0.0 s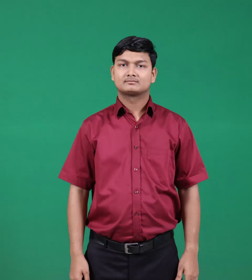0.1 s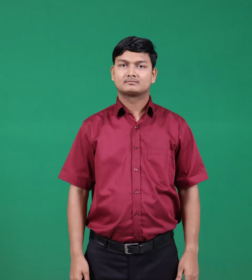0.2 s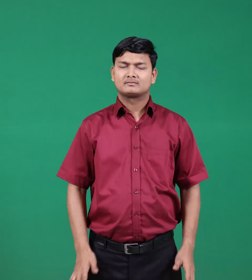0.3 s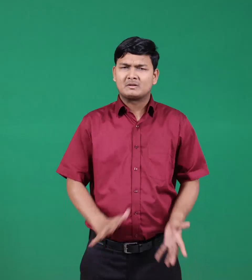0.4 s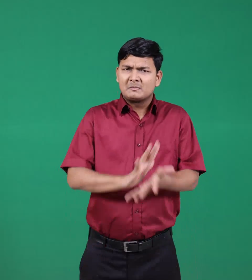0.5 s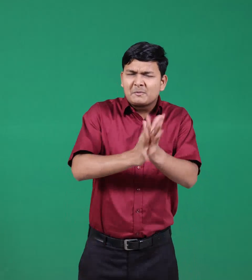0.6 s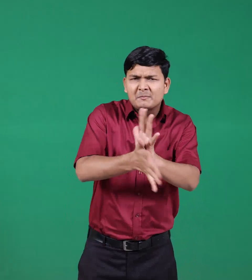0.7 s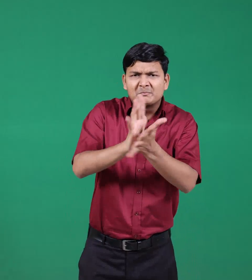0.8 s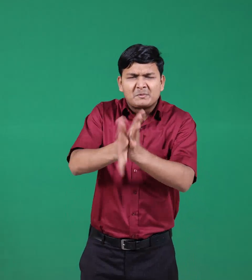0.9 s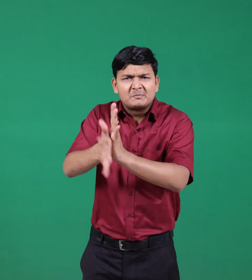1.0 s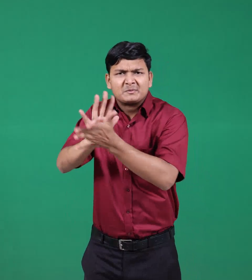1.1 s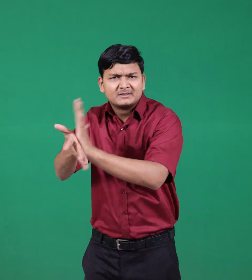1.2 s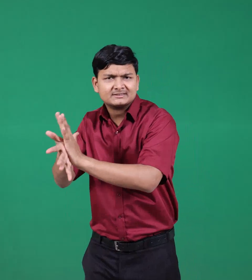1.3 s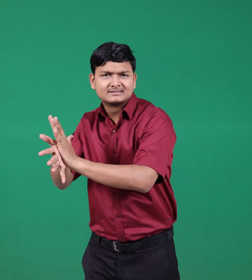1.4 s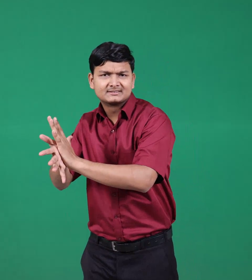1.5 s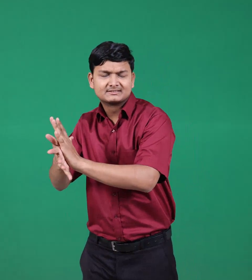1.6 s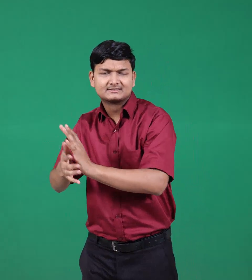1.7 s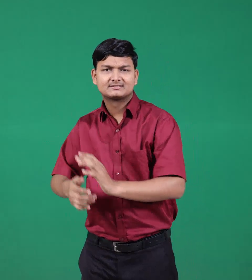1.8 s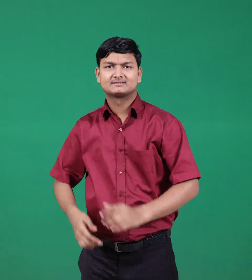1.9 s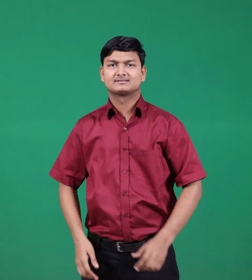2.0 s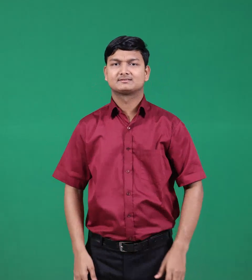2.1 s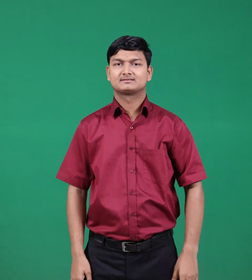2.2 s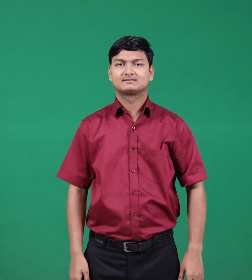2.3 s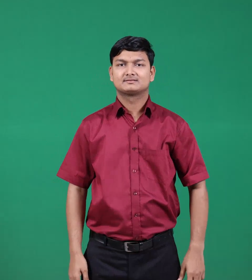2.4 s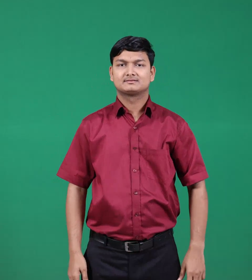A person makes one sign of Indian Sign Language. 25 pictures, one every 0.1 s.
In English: rapes
